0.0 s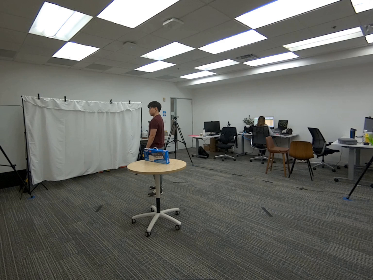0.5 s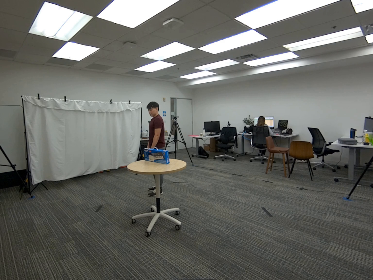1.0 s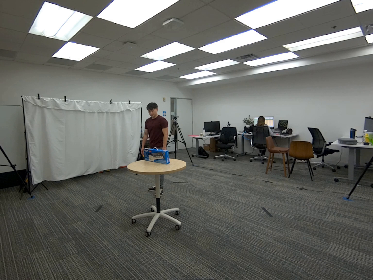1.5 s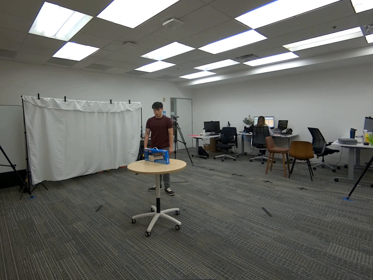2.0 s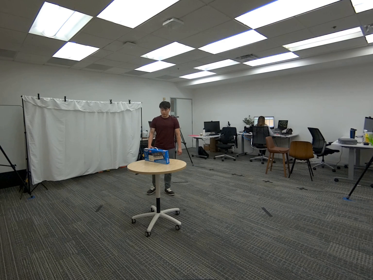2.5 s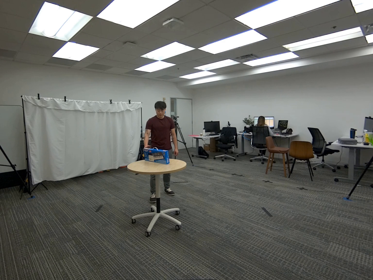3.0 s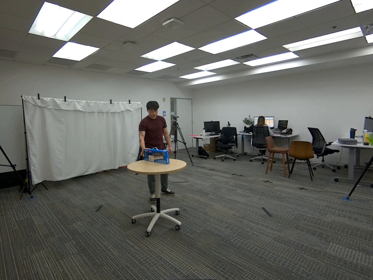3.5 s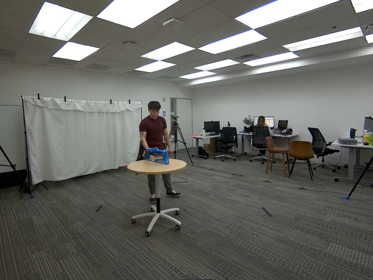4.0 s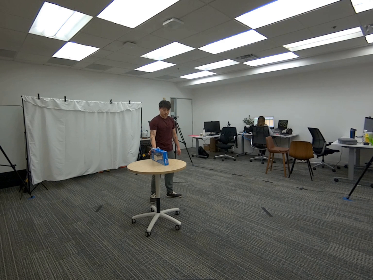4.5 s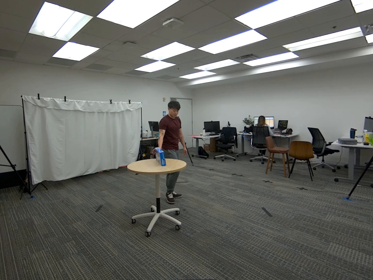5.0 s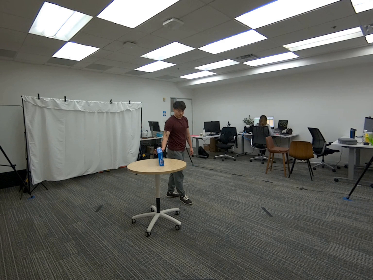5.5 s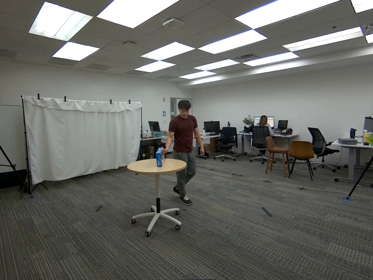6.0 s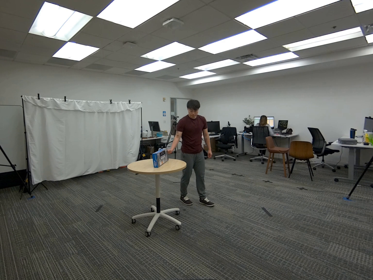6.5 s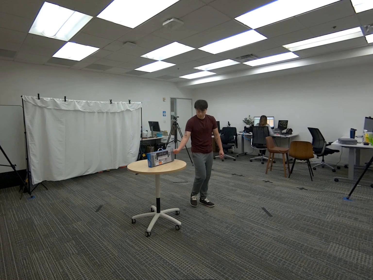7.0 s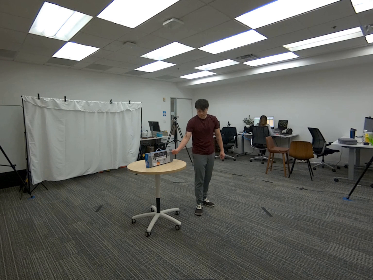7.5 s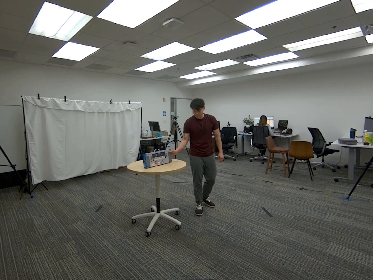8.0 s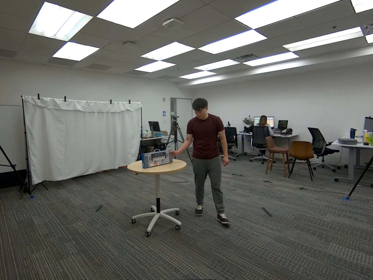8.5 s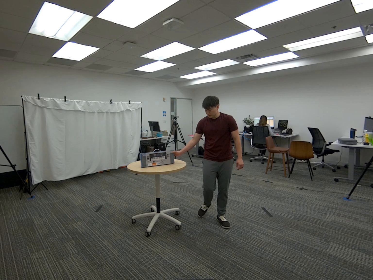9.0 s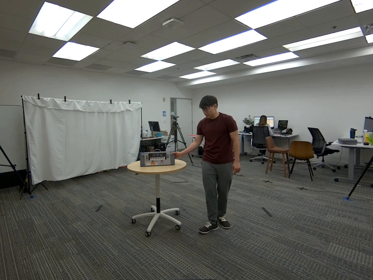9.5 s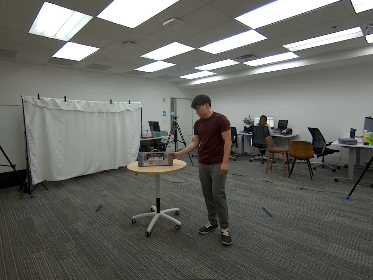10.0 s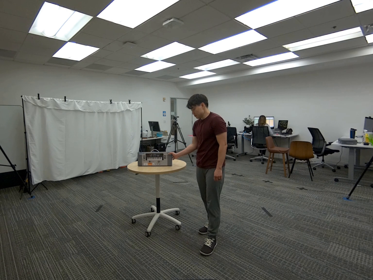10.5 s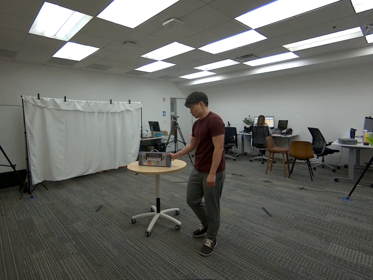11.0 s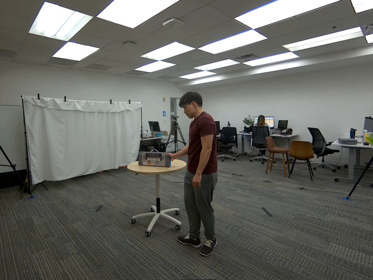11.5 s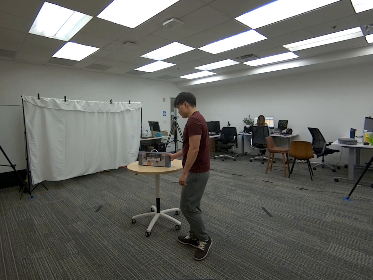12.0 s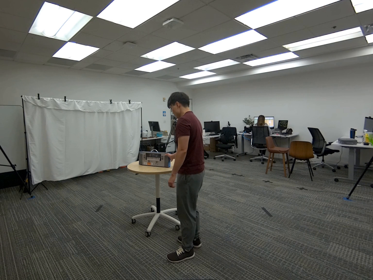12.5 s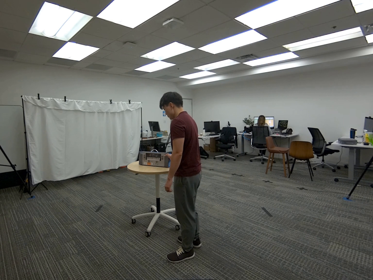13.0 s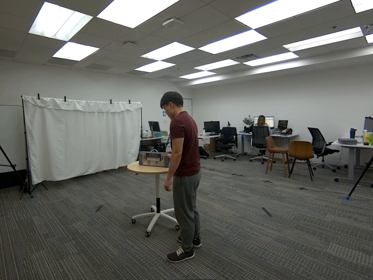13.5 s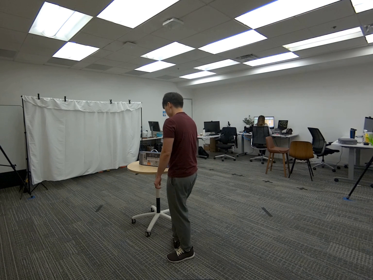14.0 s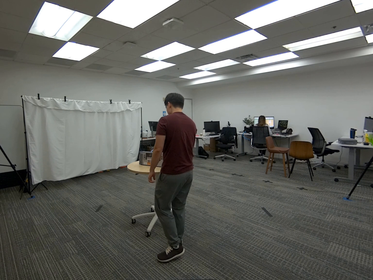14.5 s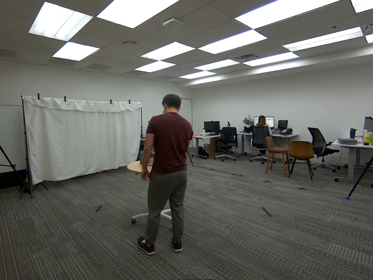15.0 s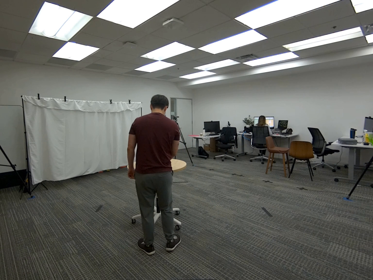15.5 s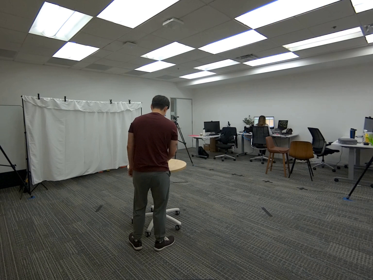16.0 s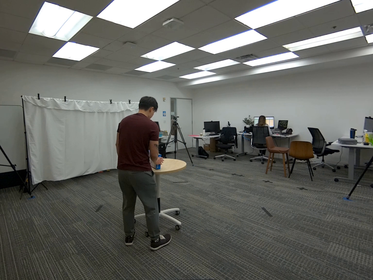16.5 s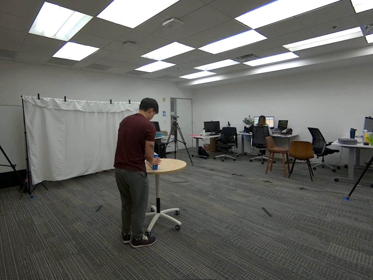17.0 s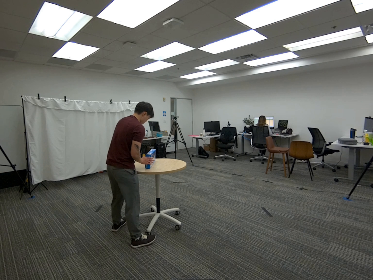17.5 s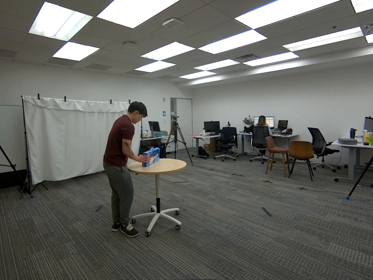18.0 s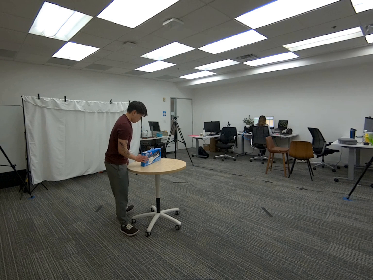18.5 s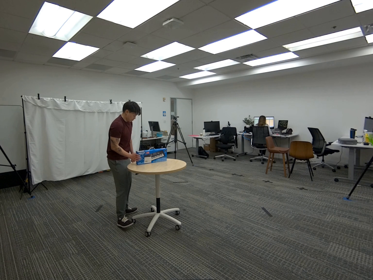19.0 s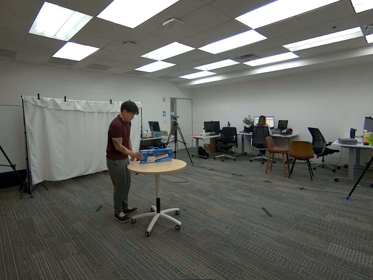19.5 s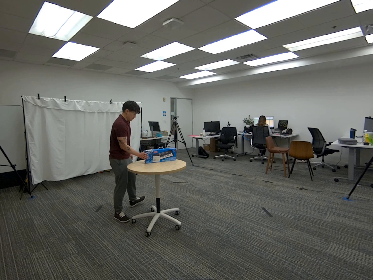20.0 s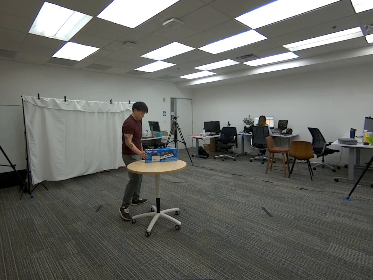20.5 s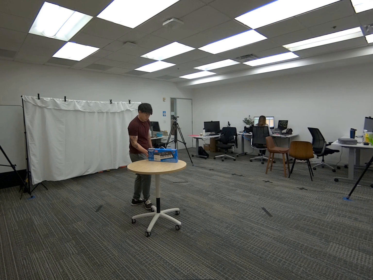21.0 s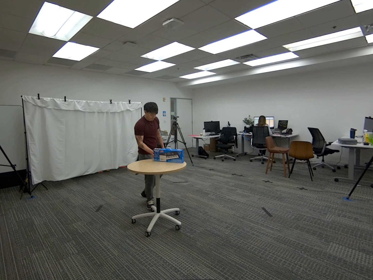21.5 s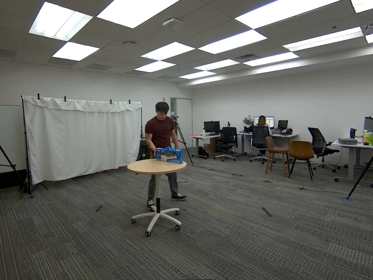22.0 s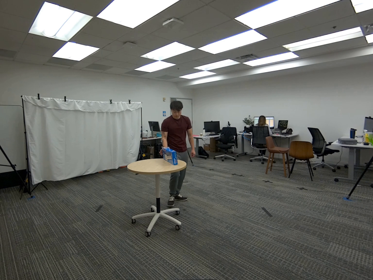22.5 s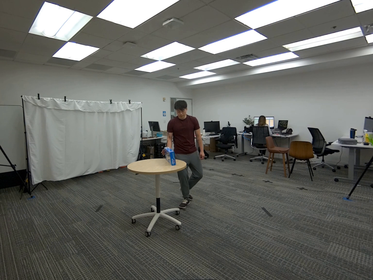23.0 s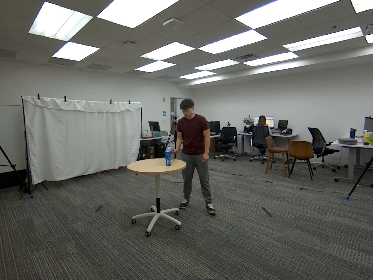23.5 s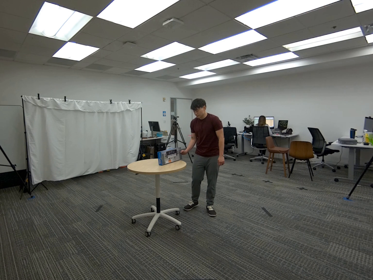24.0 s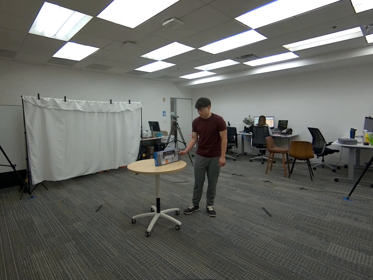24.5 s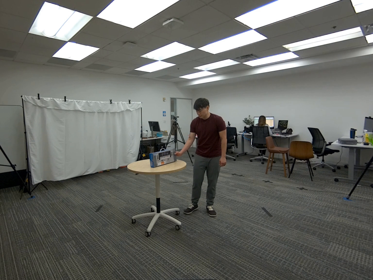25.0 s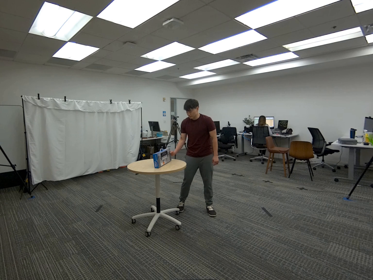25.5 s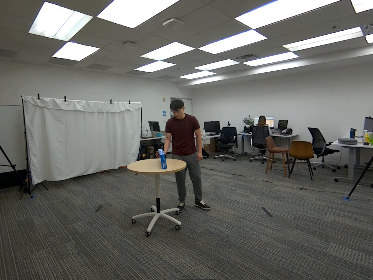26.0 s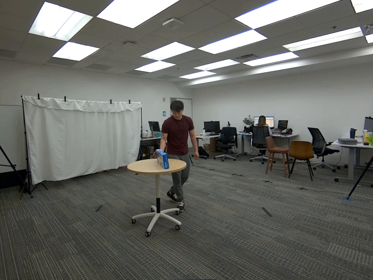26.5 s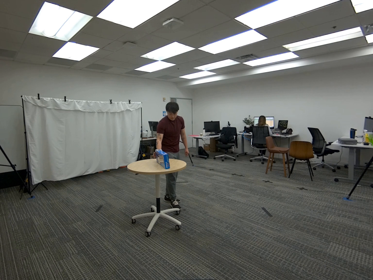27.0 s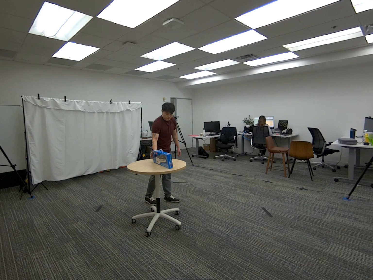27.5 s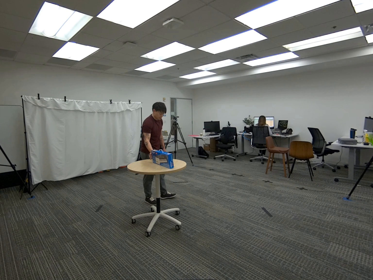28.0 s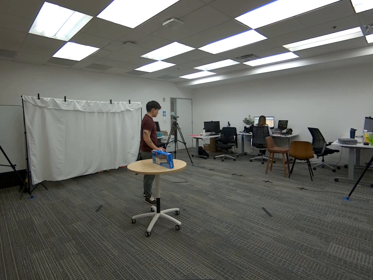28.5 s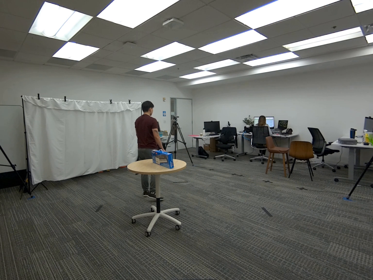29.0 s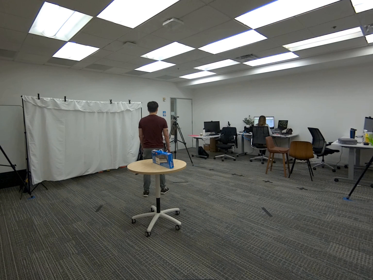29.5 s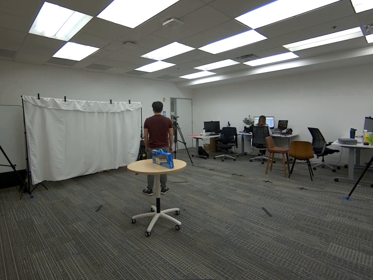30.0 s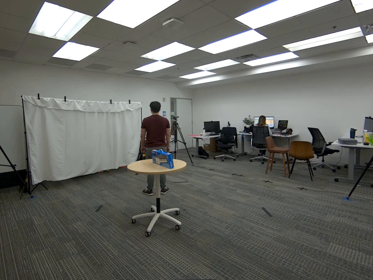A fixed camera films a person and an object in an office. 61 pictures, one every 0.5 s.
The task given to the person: Walk over to the keyboard box on the round table and push the keyboard box away ffrom you as you walk around the round table continue to push the box away from you without losing contact.
